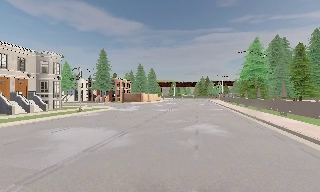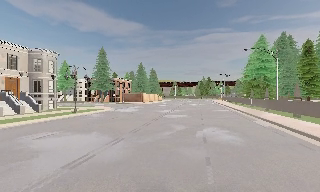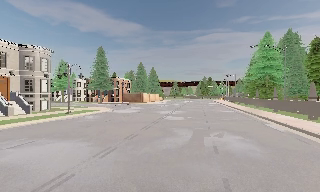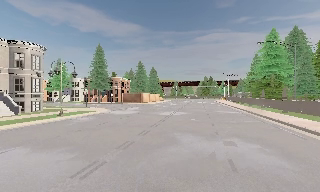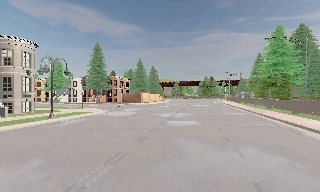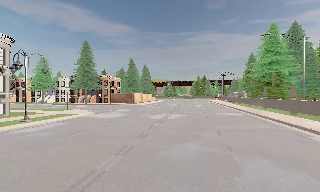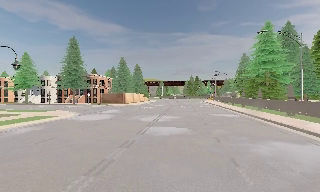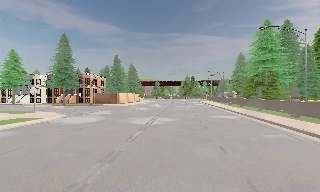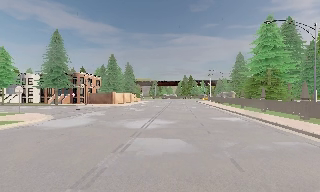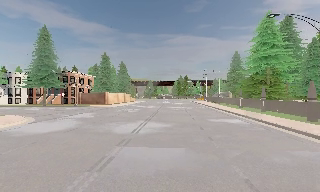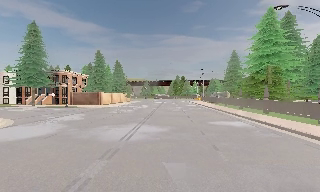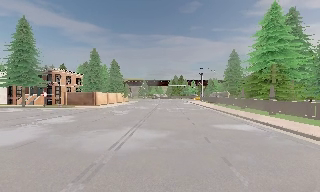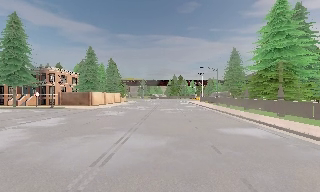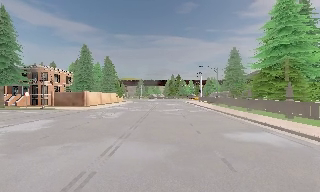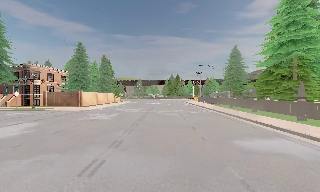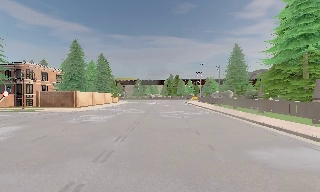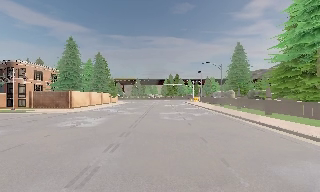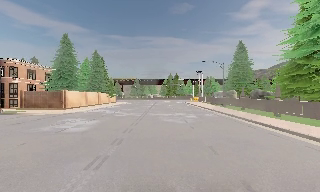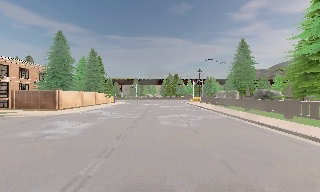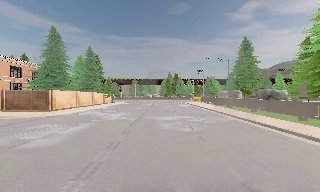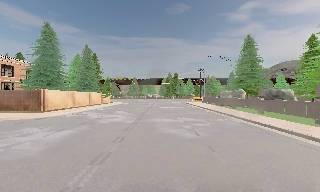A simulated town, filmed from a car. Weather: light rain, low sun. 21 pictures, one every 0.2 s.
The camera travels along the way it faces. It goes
forward.
0.0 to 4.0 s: The camera swings to its right by about 15 degrees, and the scene slides to the left. It travels forward, about 25 m, so what stands in front looms larger.
The film runs forward here.
